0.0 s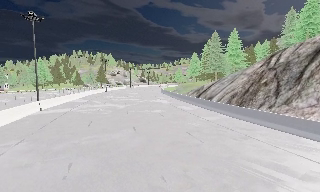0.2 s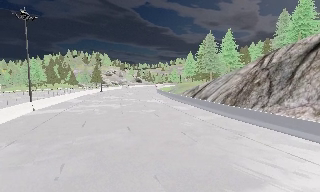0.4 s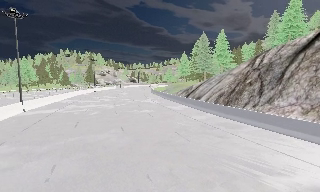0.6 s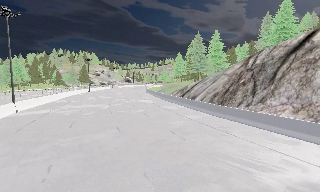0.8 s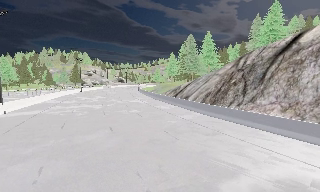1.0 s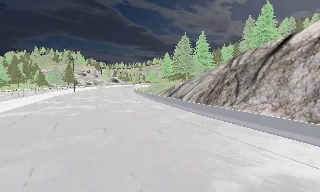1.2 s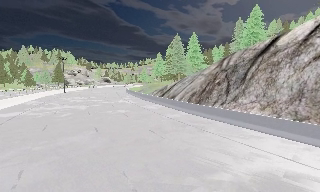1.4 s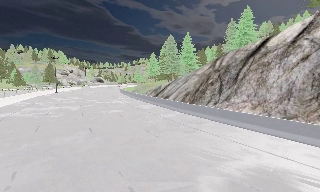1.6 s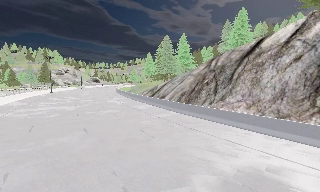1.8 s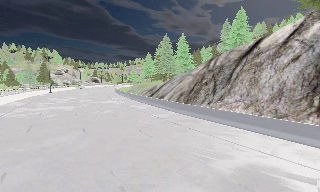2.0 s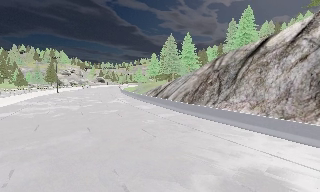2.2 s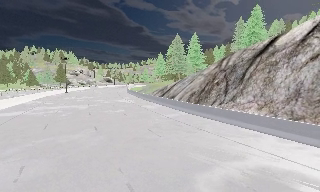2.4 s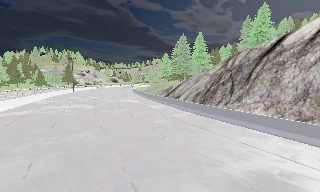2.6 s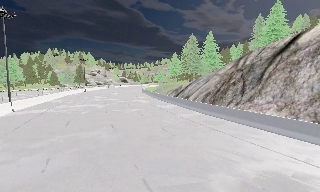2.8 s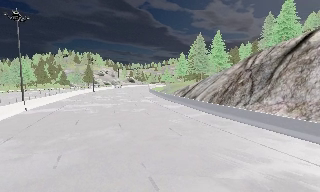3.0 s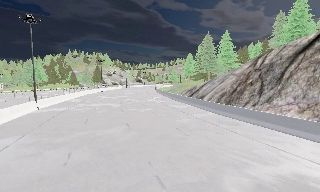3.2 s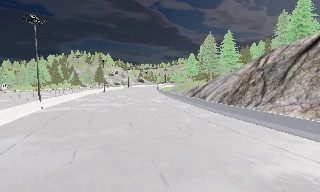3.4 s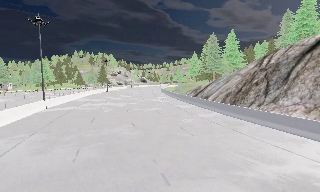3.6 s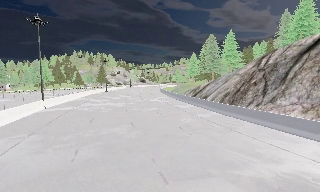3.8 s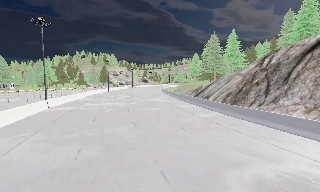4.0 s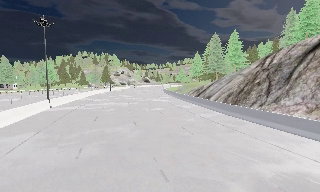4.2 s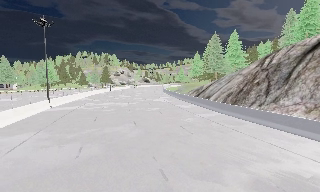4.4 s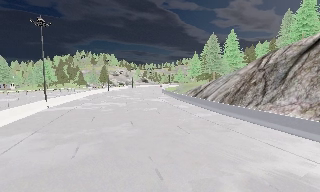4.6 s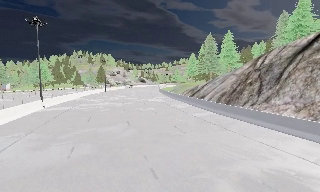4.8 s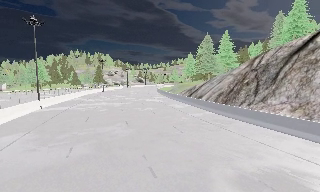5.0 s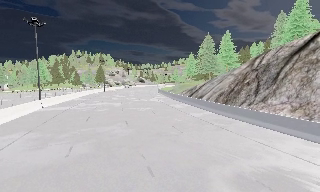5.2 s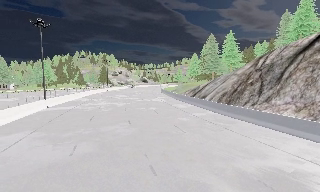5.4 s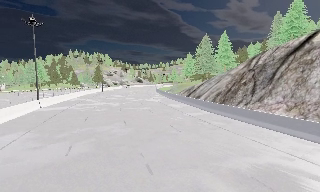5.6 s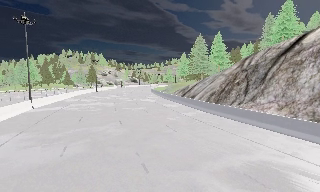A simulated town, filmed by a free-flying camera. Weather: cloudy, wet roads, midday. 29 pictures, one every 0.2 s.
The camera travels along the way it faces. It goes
backward.
0.0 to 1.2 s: The scene slides to the left, as the camera pans about 10 degrees to its right.
1.2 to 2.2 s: The camera shifts only a little, or ends up much as it began.
2.2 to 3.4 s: The scene slides to the right, as the camera pans about 10 degrees to its left. It travels backward, about 0.5 m, so what stands in front gets smaller.
3.4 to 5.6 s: The camera travels backward, about 1 m, so what stands in front gets smaller.
The film runs backward here.
